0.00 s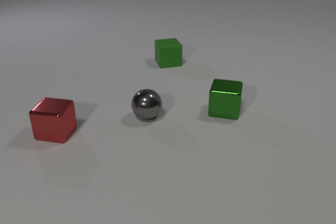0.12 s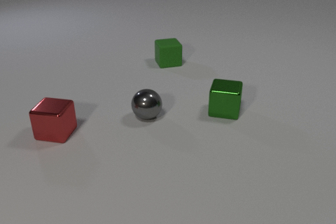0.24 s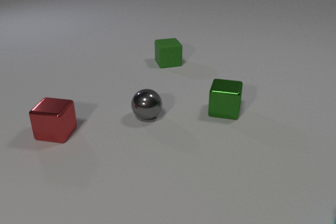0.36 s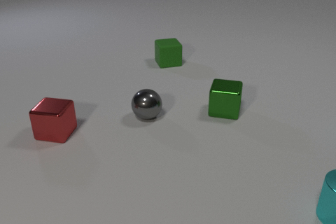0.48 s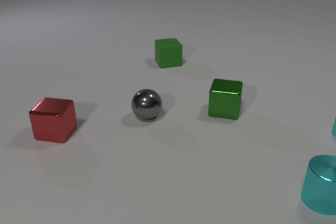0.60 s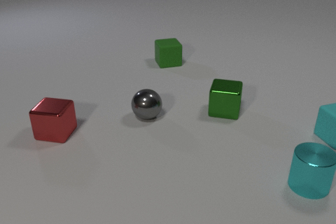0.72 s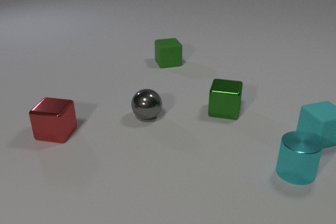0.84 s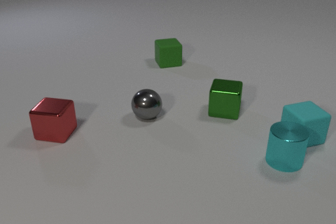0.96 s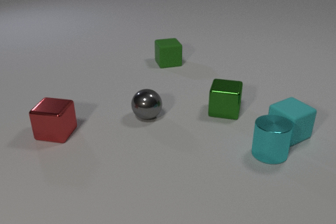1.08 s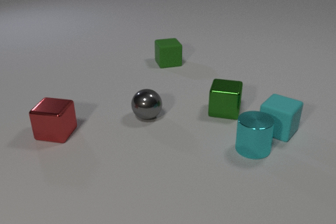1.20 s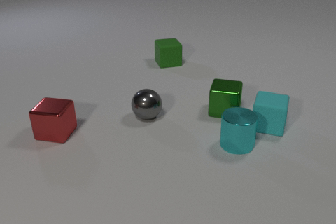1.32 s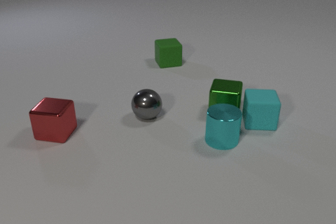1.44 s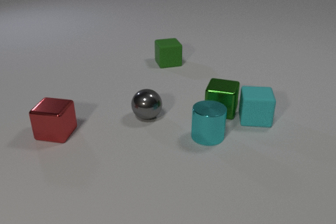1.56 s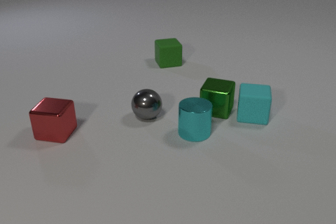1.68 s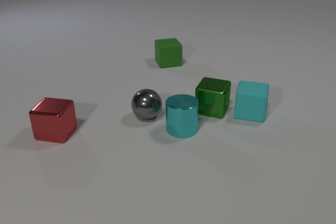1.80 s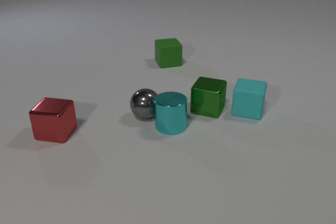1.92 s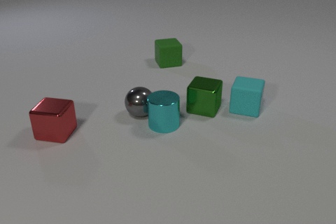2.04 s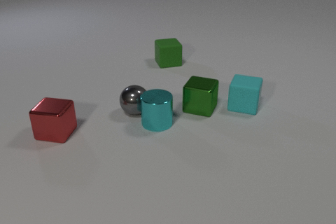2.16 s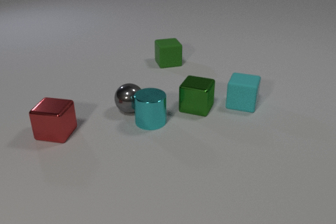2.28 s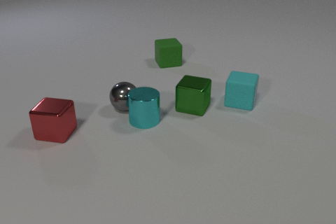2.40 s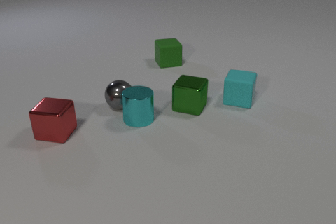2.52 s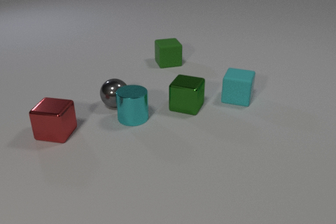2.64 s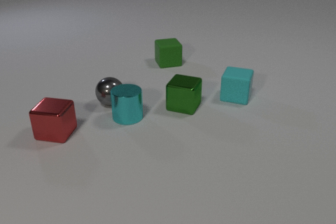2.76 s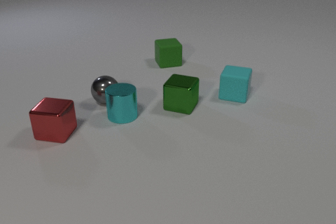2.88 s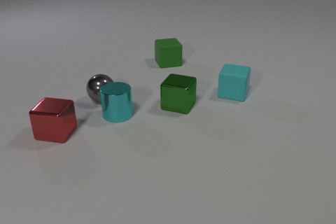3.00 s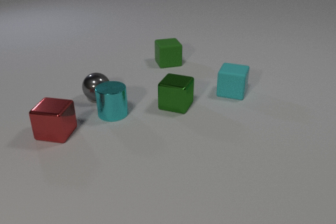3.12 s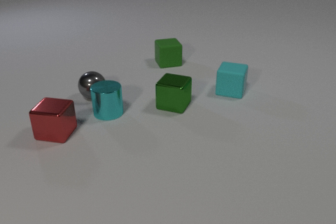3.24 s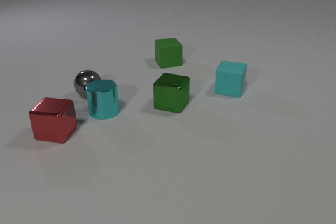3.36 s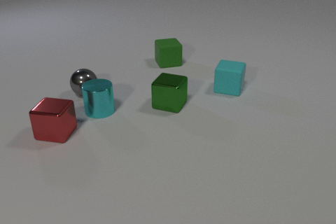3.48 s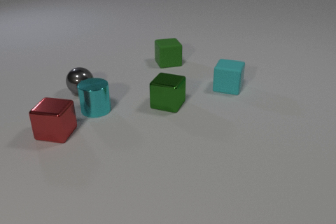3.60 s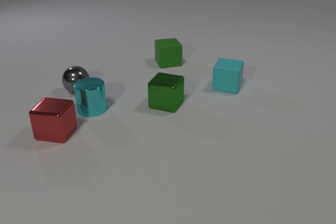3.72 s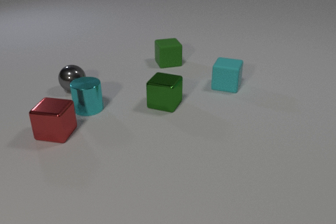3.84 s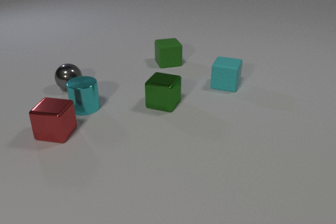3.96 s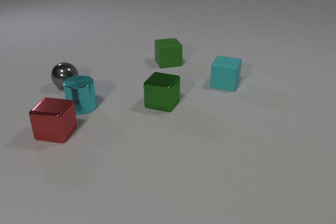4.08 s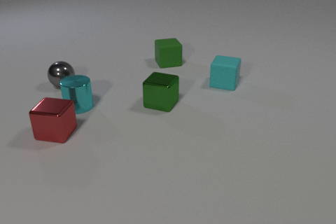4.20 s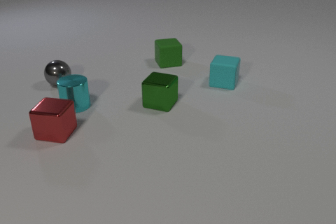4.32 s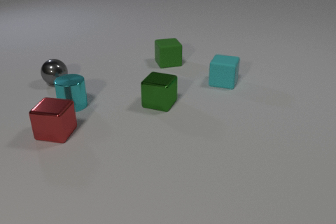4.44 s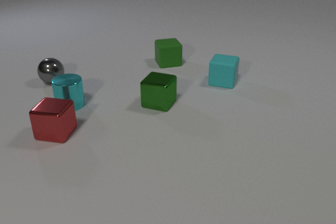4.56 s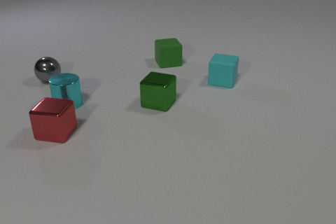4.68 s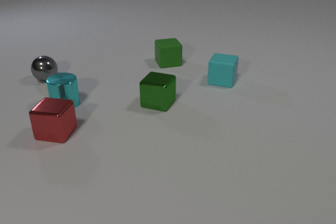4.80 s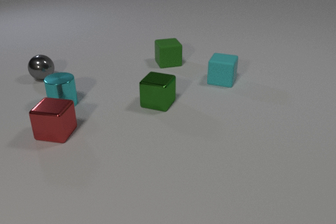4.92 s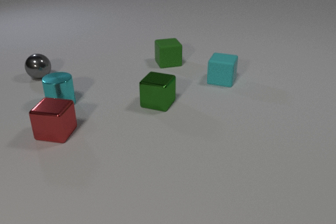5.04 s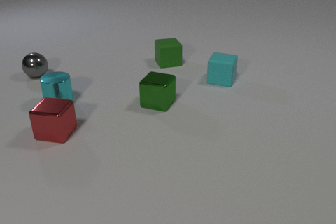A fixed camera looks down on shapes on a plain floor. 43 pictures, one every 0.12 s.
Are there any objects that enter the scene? yes.
What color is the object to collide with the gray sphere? cyan.
How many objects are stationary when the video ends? 3.
0.00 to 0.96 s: The cyan rubber cube comes in at the right edge, slides to the left. The cyan metal cylinder comes in at the right edge, slides away from the camera and to the left. The cyan rubber cube and the cyan metal cylinder collide.
0.96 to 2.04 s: The cyan rubber cube slides away from the camera and to the left, spins so that its near face slides to the right, counterclockwise seen from above. The cyan metal cylinder slides to the left. The green metal cube slides to the left. The gray metal sphere rolls to the left and away from the camera. The cyan rubber cube and the green metal cube collide. The cyan metal cylinder and the gray metal sphere collide.
2.04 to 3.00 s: The cyan rubber cube slides away from the camera and to the left. The cyan metal cylinder slides to the left and away from the camera. The green metal cube slides to the left. The gray metal sphere rolls to the left and away from the camera.
3.00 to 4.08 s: The cyan rubber cube slides away from the camera and to the left. The cyan metal cylinder slides to the left and away from the camera. The green metal cube slides to the left. The gray metal sphere rolls away from the camera and to the left.
4.08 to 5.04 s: The cyan rubber cube slides away from the camera. The cyan metal cylinder slides to the left and away from the camera. The gray metal sphere rolls away from the camera and to the left.
